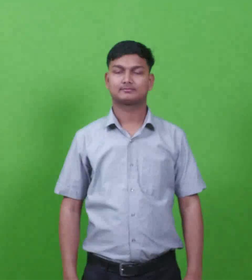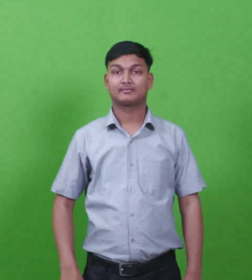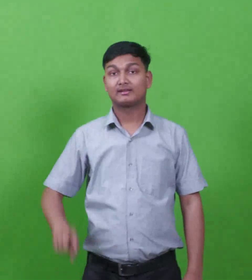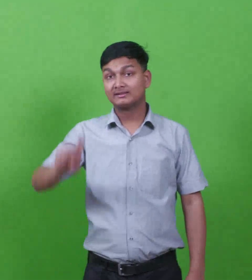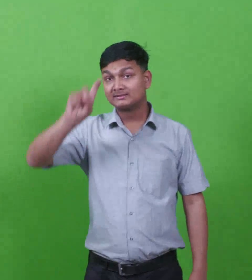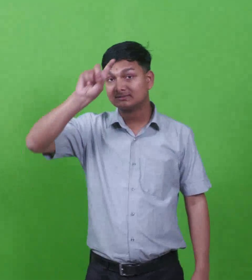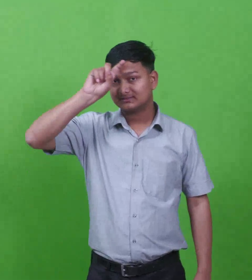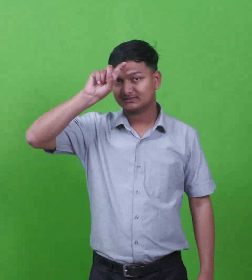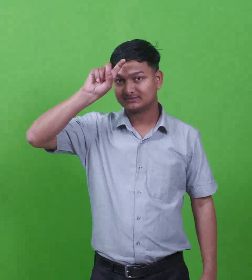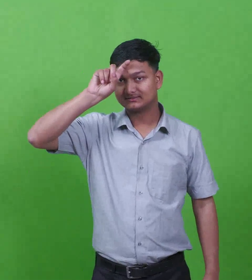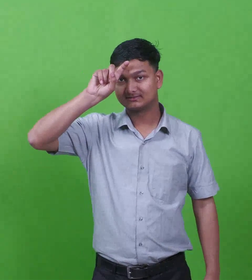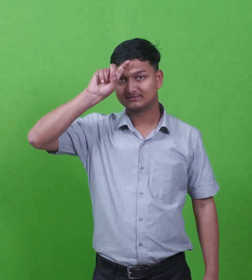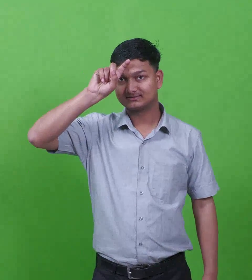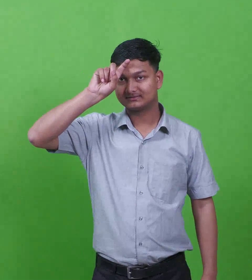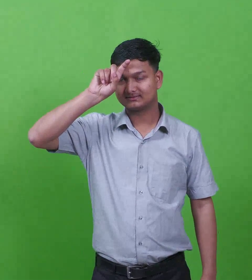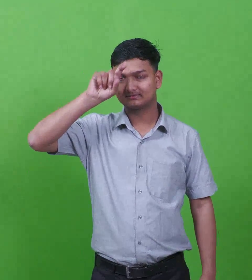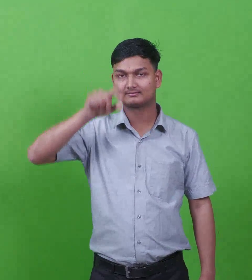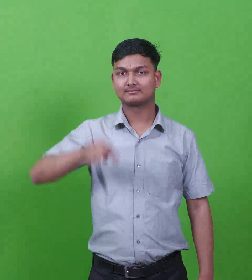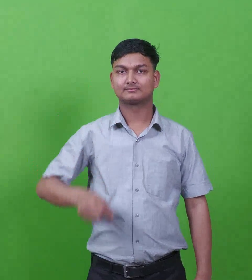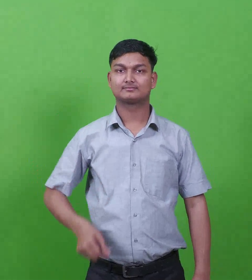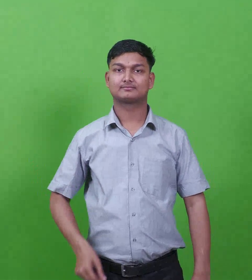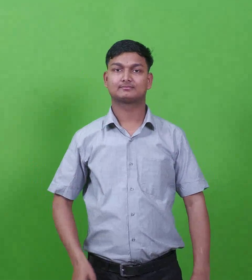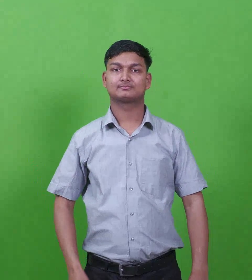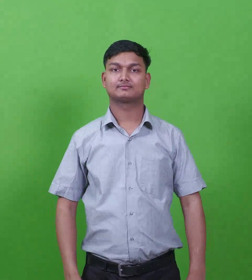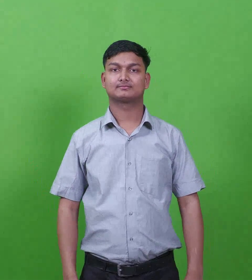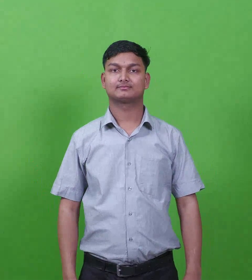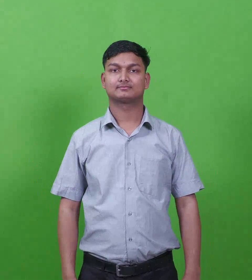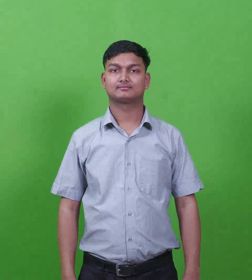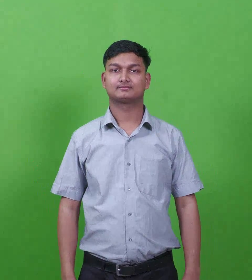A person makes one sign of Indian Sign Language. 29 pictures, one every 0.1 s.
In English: eqypt
